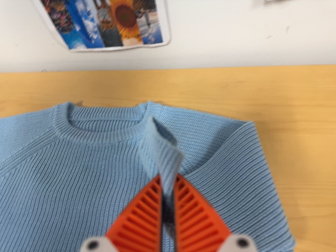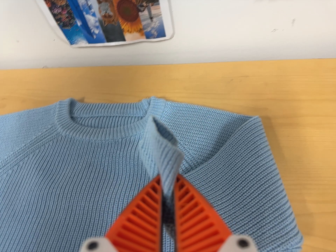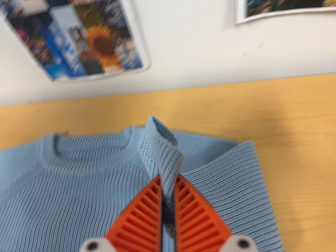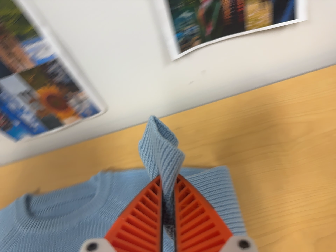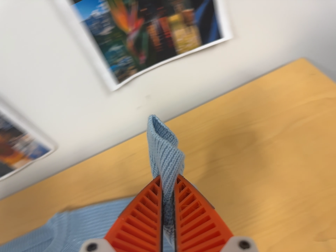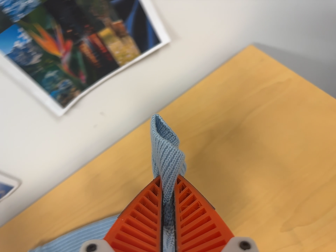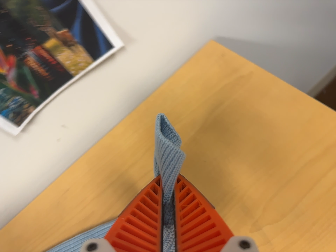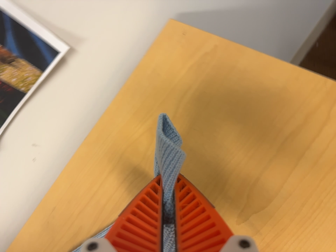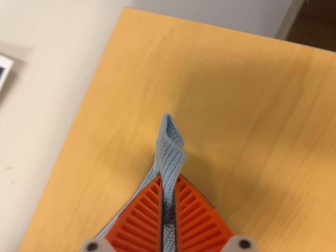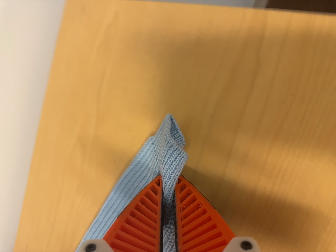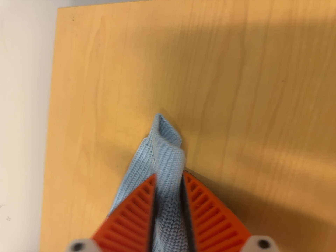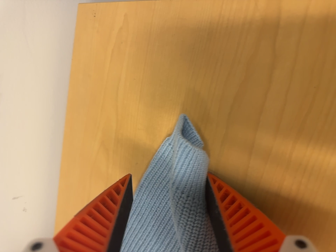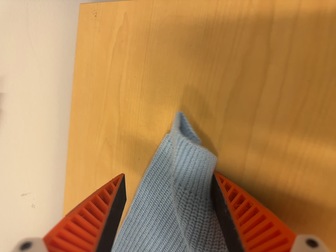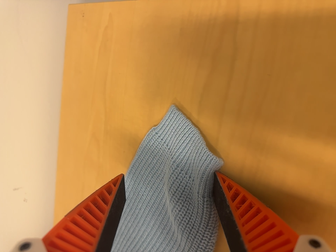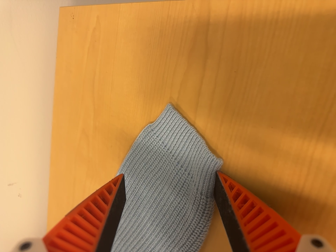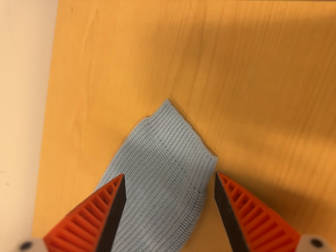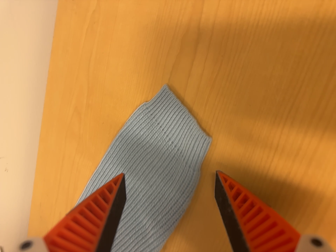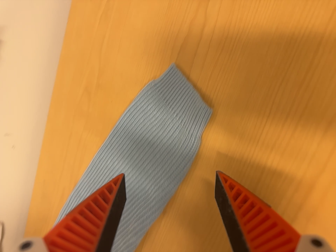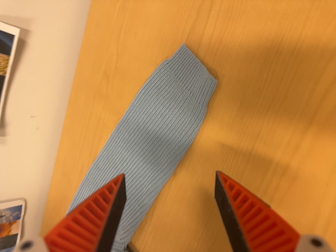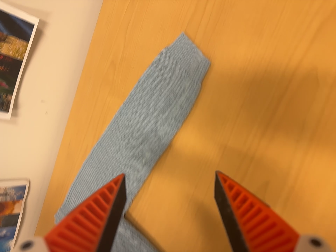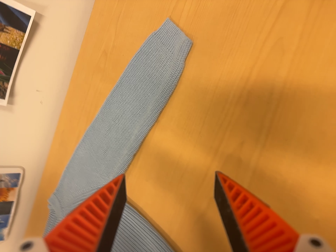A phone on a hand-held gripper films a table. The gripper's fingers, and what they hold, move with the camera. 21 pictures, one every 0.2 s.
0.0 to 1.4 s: The scene slides to the left, as the camera pans about 10 degrees to its right. It travels to its right and toward the top of its view, about 30 cm, so close, fixed things drift to the left. It rolls about its line of sight by about 55 degrees, and the scene rotates counterclockwise.
1.4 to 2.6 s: The camera pans to its left by about 10 degrees. It travels to its right, about 16 cm. Its aim tips toward the bottom of its view by about 10 degrees, and the scene shifts upward. It rolls about its line of sight by about 25 degrees, and the scene rotates counterclockwise.
2.6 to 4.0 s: The camera travels toward the bottom of its view and backward, about 28 cm, so close, fixed things drift upward. It rolls about its line of sight by about 10 degrees, and the scene rotates clockwise.
The film runs backward here.
